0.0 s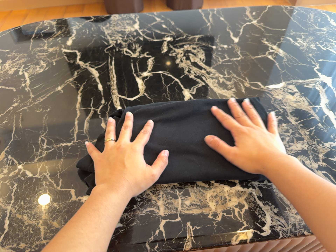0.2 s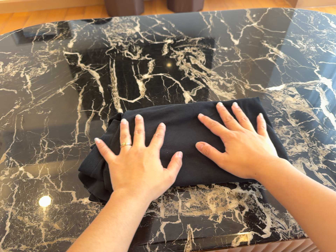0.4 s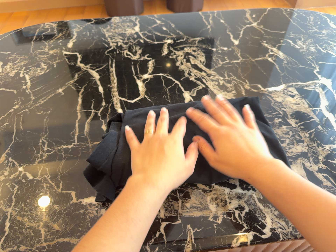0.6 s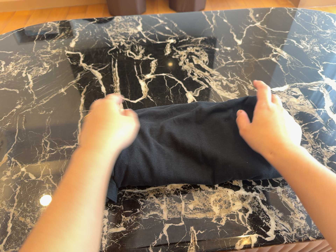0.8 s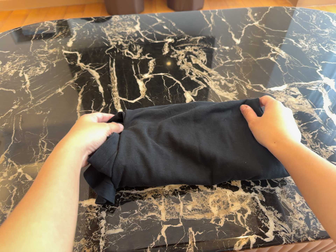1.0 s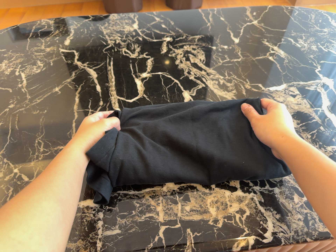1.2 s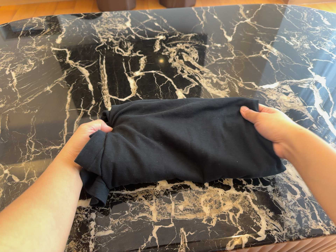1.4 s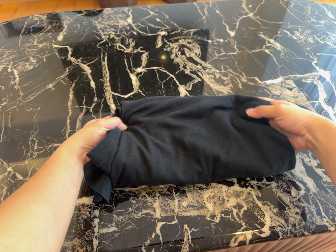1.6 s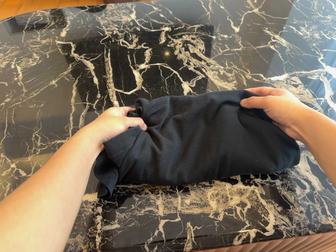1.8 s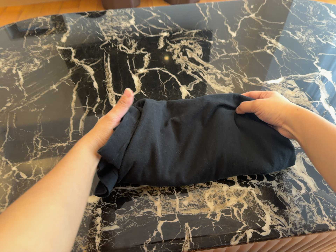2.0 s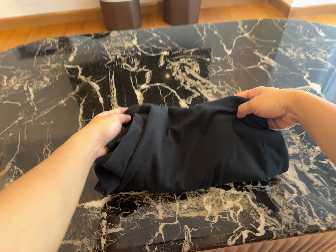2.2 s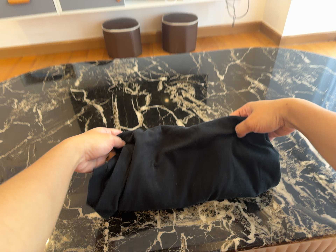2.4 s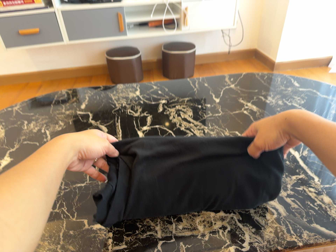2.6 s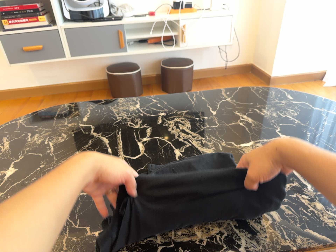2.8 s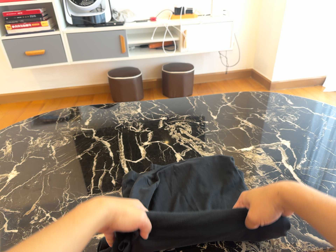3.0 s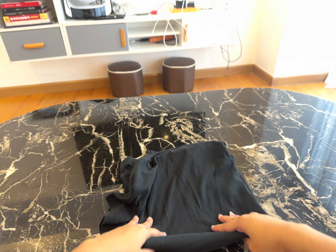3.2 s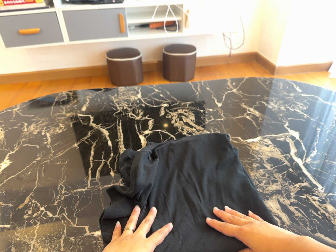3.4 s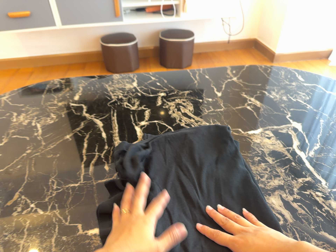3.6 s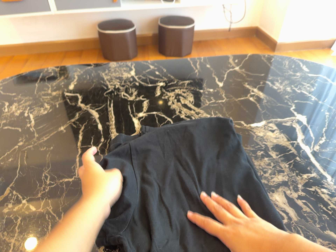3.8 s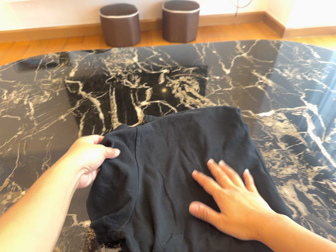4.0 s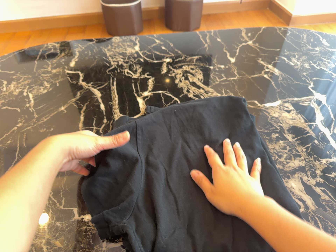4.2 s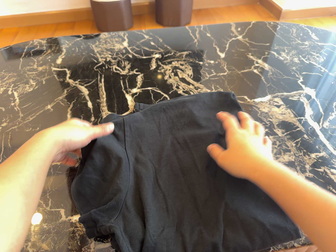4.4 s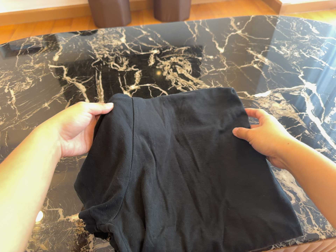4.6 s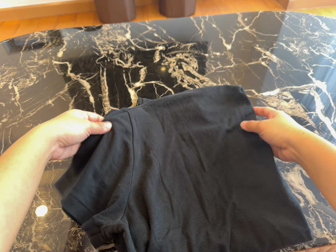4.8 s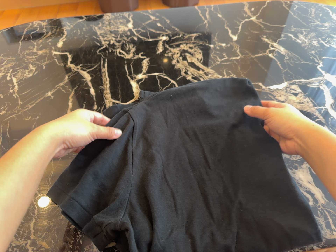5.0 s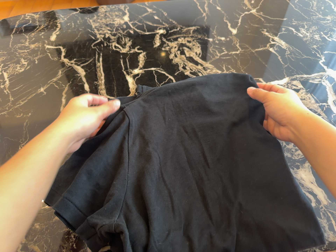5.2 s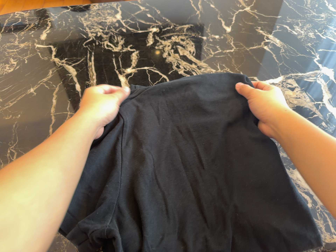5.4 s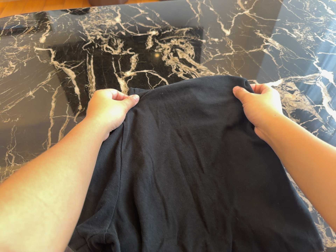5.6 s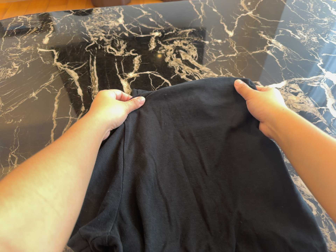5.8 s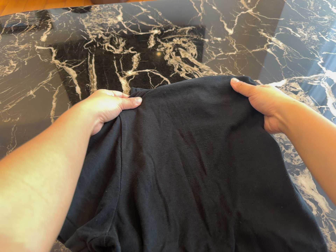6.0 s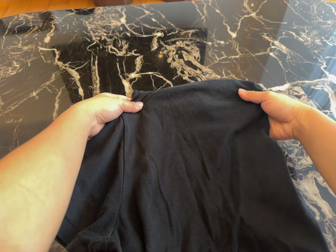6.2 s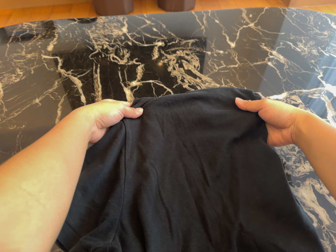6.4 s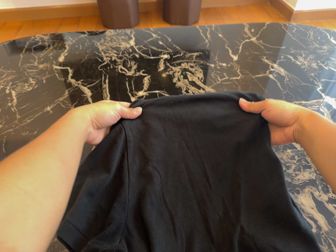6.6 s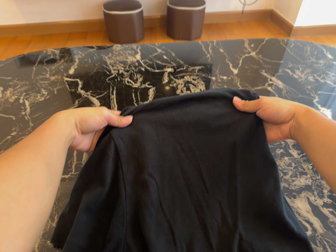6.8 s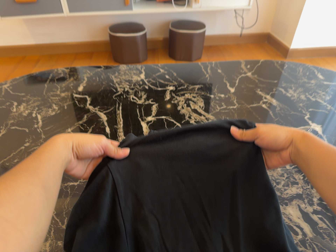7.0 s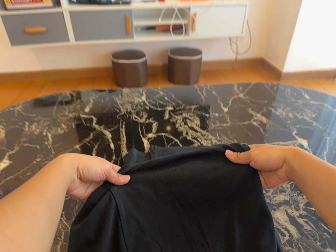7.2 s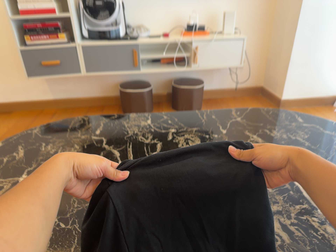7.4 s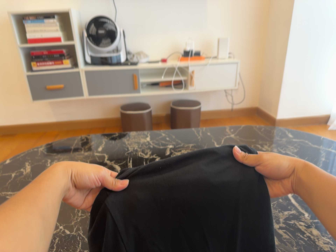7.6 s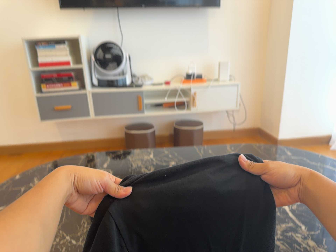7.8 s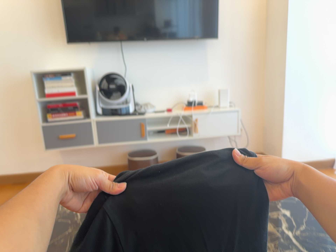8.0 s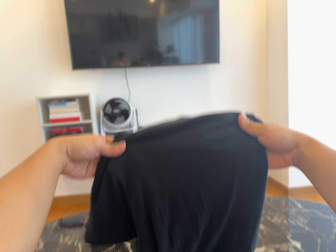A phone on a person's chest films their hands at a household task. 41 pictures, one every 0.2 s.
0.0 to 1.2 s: The camera shifts only a little, or ends up much as it began.
1.2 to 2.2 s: The camera travels backward, about 8 cm, so what stands in front gets smaller. Its aim tips toward the top of its view by about 10 degrees, and the scene shifts downward.
2.2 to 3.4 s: The camera shifts only a little, or ends up much as it began.
3.4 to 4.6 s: The camera travels forward, about 9 cm, so what stands in front looms larger. Its aim tips toward the bottom of its view by about 10 degrees, and the scene shifts upward.
4.6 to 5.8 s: The camera travels forward, about 5 cm, so what stands in front looms larger.
5.8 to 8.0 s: The camera travels backward, about 36 cm. Its aim tips toward the top of its view by about 45 degrees, and the scene shifts downward.
The film runs backward here.
